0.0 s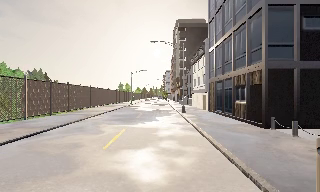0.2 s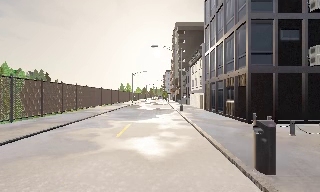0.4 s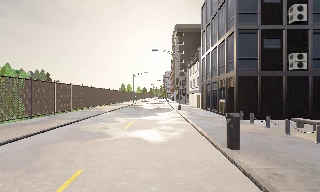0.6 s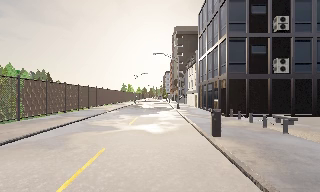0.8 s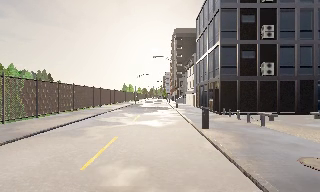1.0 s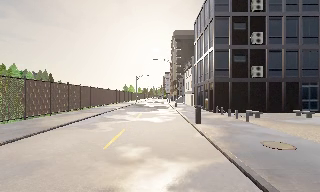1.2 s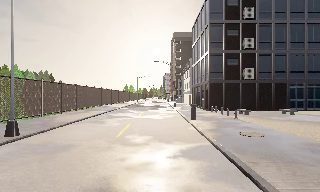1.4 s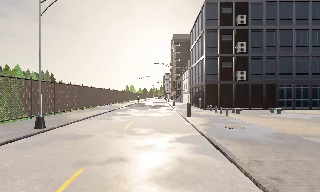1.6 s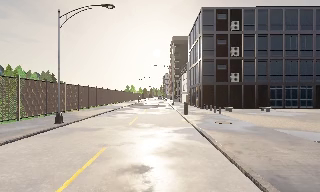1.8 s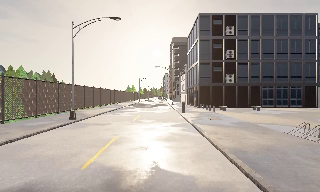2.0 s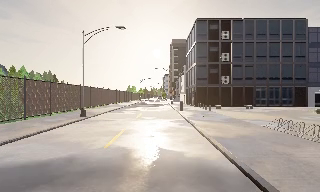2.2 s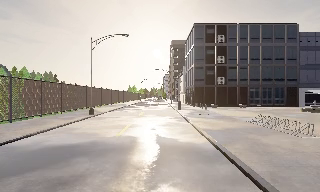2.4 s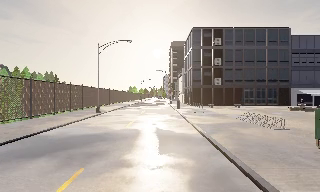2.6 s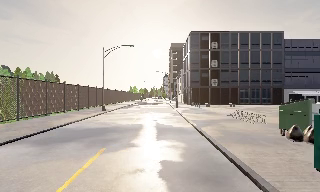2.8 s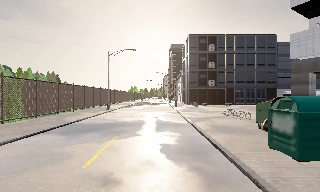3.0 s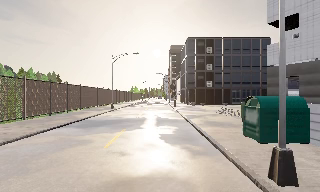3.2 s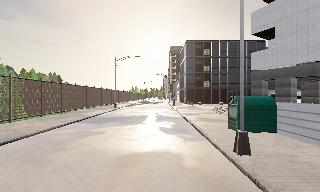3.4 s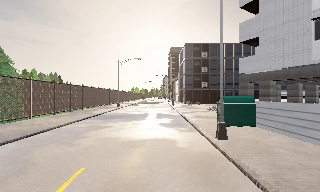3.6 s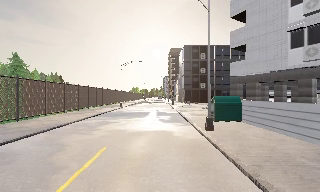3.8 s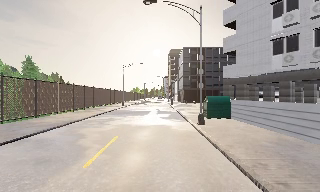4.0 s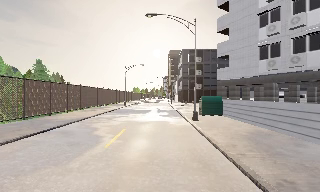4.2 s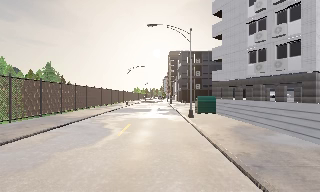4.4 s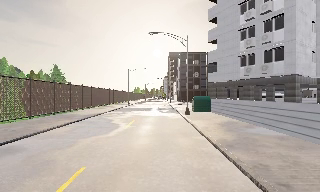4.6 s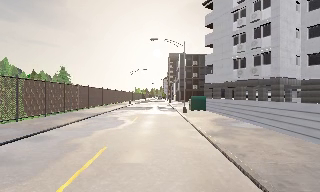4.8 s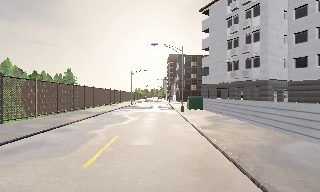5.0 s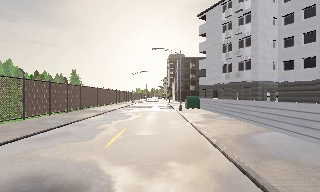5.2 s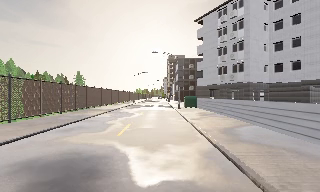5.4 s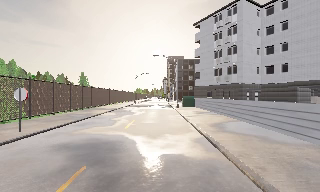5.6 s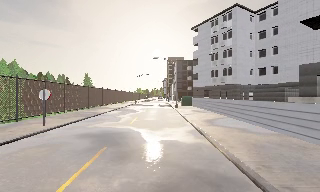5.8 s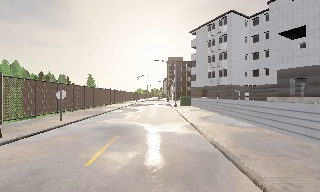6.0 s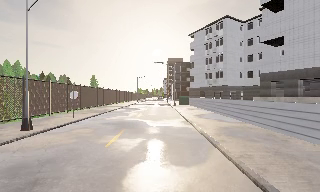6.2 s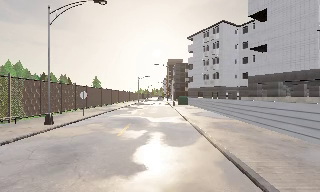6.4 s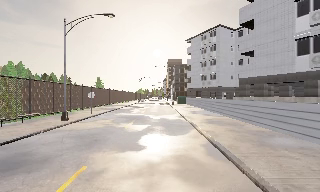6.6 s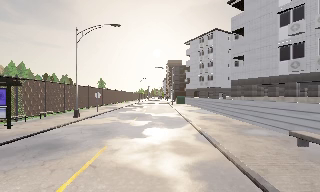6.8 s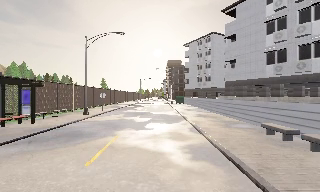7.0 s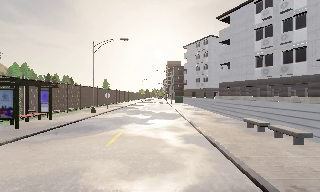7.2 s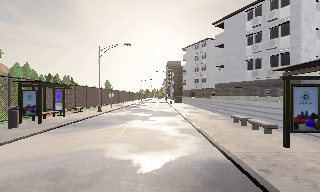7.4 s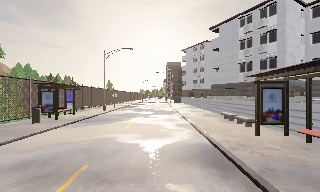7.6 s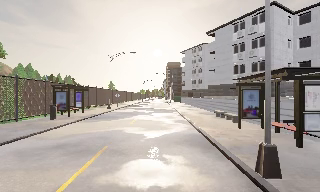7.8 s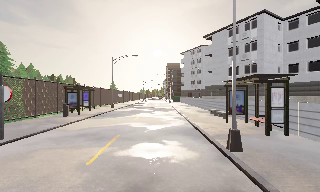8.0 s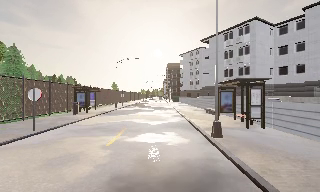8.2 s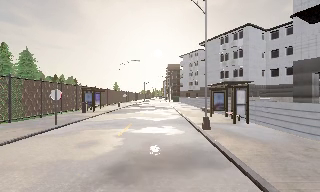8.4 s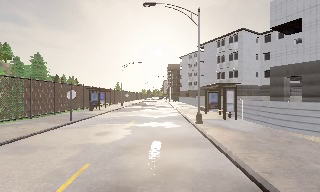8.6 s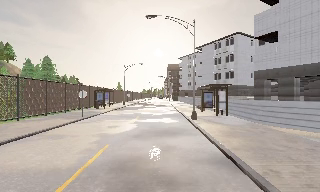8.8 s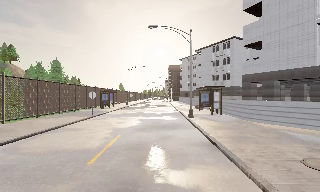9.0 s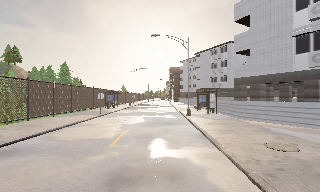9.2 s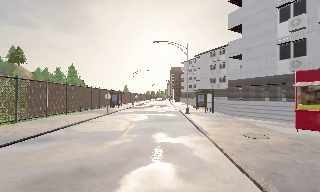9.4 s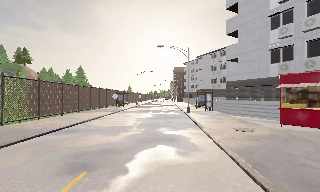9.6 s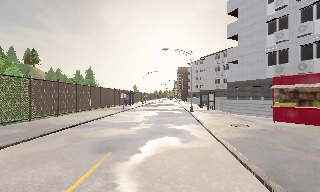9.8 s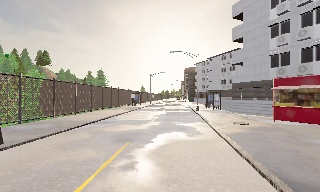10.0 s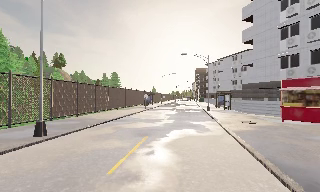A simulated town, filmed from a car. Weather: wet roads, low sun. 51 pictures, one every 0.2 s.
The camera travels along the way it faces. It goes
backward.
0.0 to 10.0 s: The camera pans to its left, which is counterclockwise from overhead, by about 10 degrees. It travels backward, about 80 m, so what stands in front gets smaller.
The film runs backward here.
